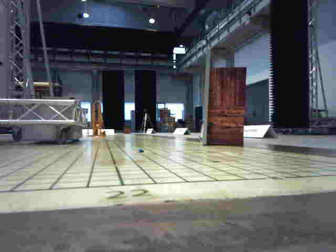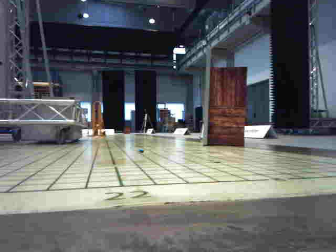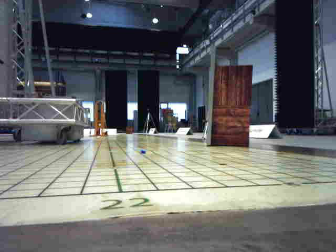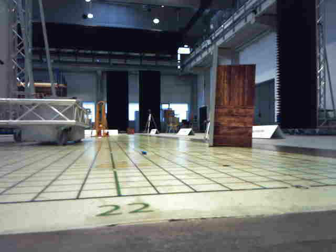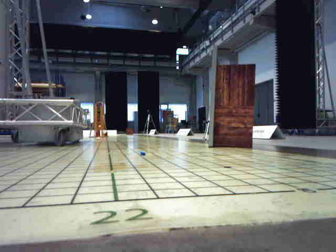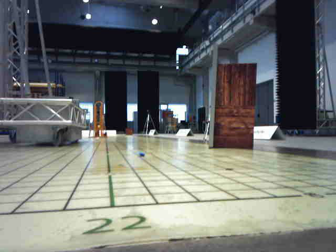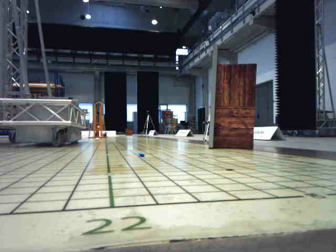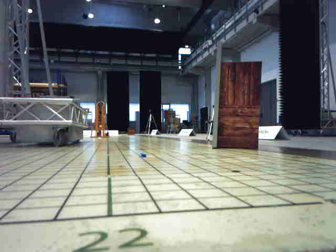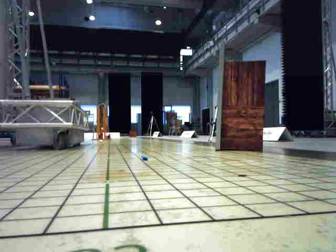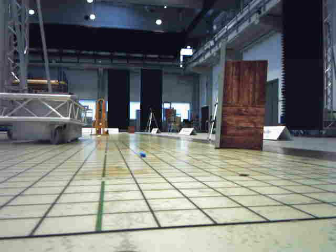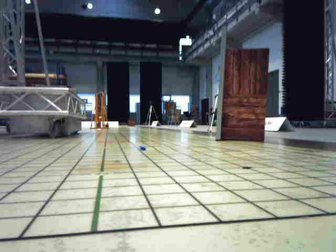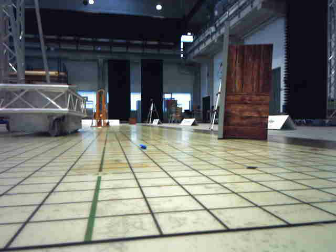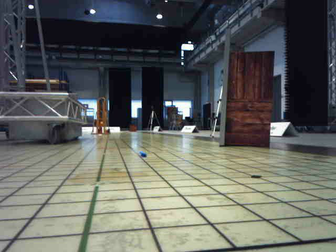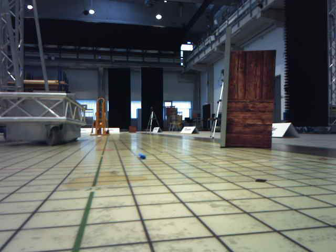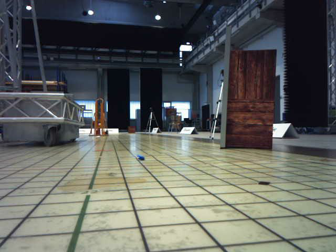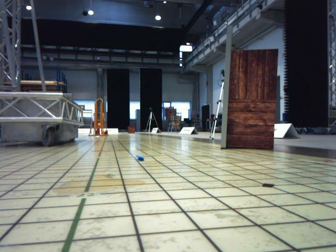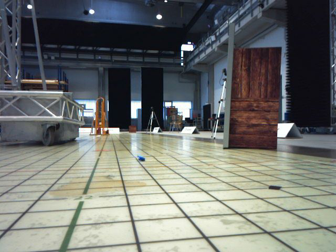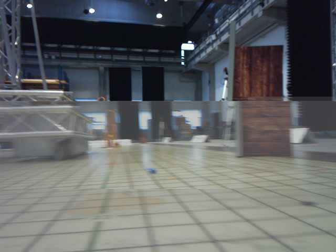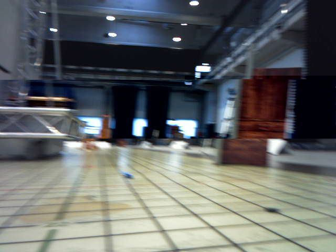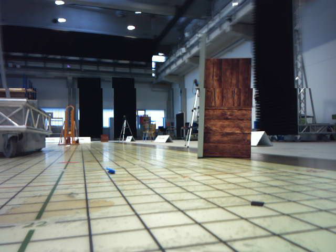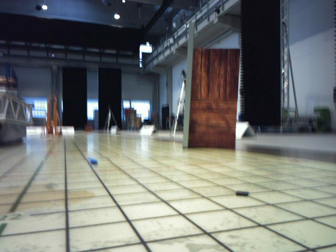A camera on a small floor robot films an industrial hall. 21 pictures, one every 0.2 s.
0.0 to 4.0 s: The camera travels forward, about 0.8 m, so what stands in front looms larger.
The film runs forward here.
